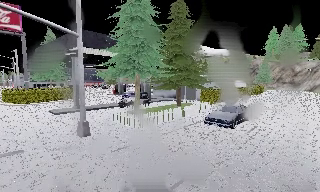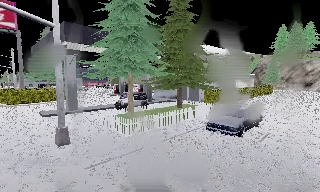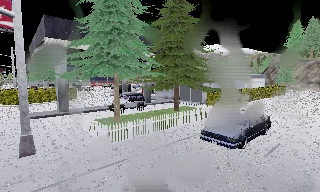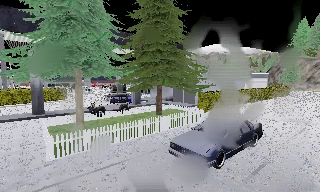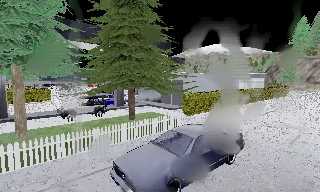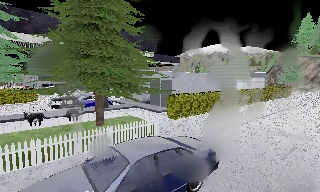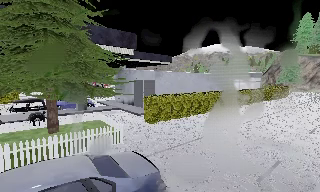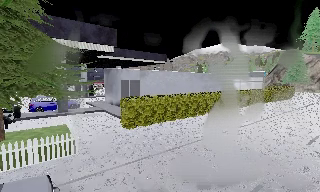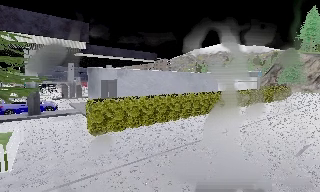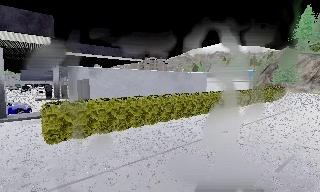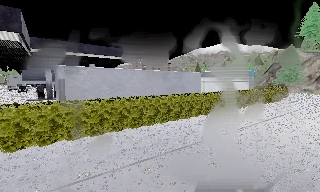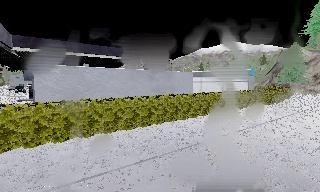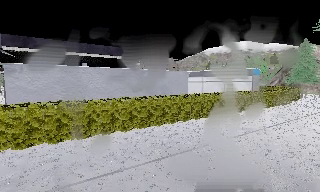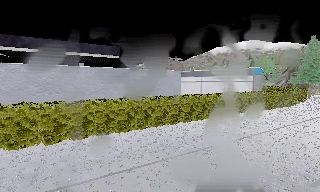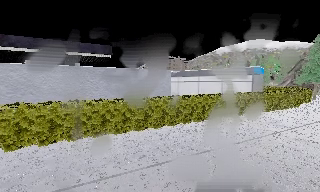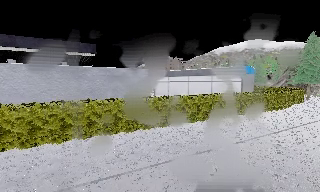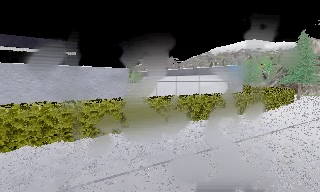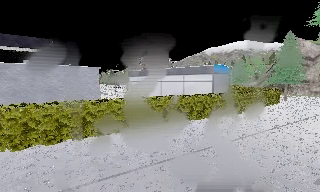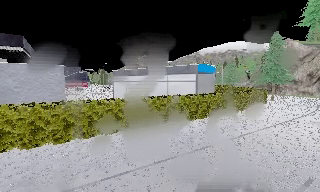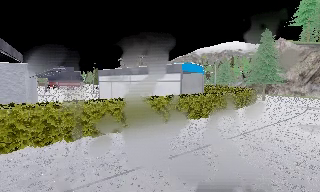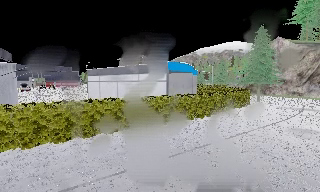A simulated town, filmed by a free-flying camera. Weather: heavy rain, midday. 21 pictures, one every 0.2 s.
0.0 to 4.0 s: The camera pans to its left, which is counterclockwise from overhead, by about 10 degrees. It travels to its right and forward, about 40 m, so close, fixed things drift to the left.
The film runs forward here.
